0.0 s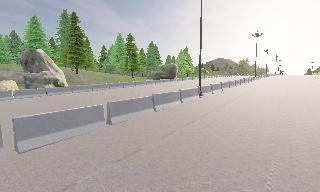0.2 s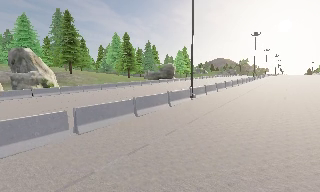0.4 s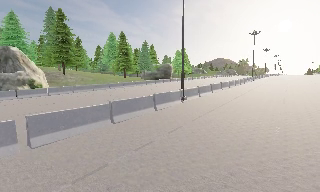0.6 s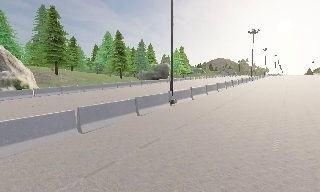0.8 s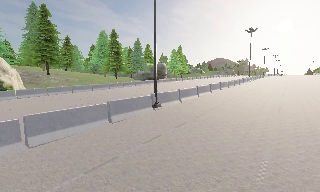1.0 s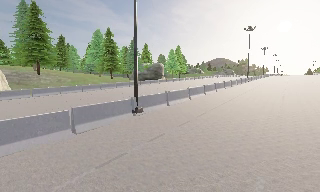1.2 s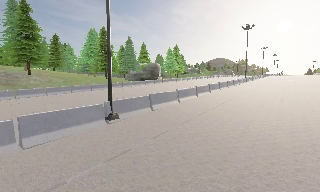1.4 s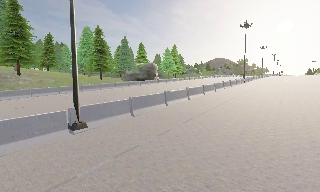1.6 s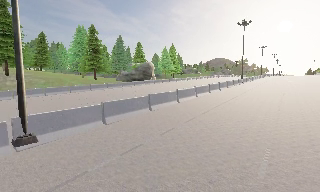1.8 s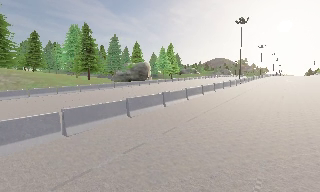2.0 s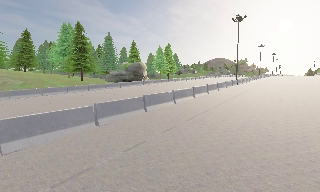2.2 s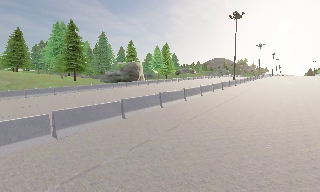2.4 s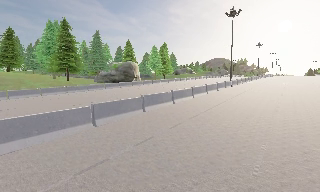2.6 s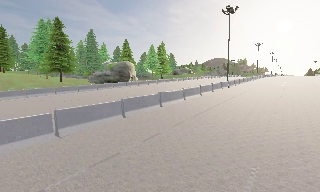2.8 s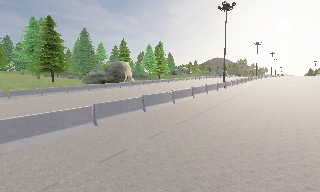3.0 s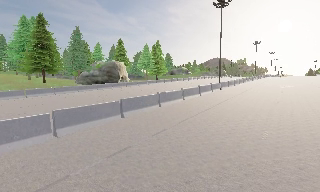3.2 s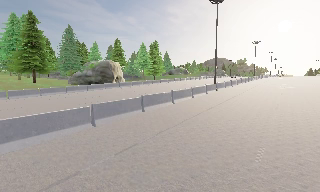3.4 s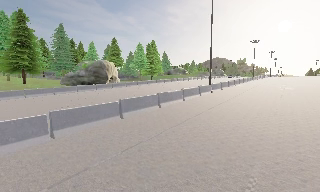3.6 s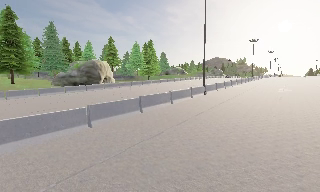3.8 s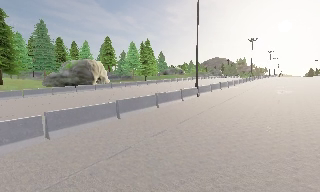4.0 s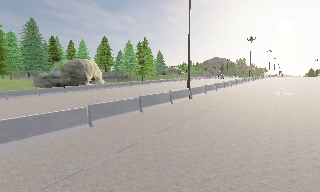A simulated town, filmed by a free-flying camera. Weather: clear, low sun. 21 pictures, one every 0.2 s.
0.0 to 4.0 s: The camera travels forward and to its right, about 35 m, so what stands in front looms larger.
The film runs forward here.
